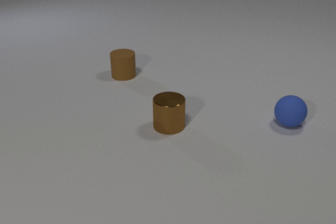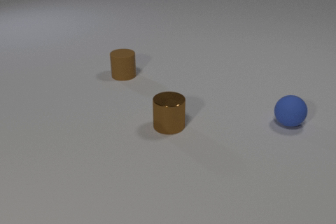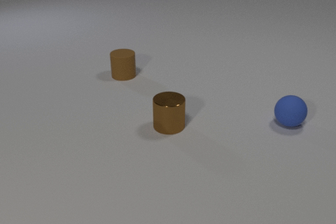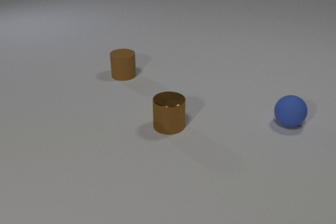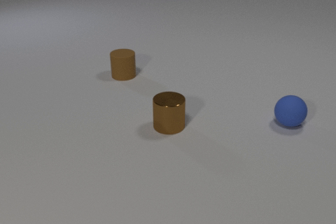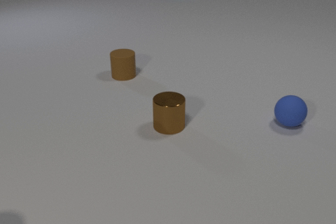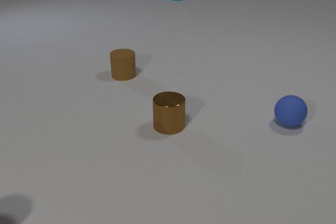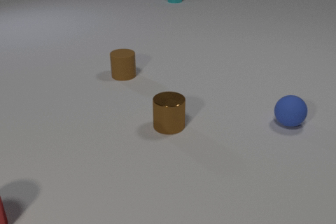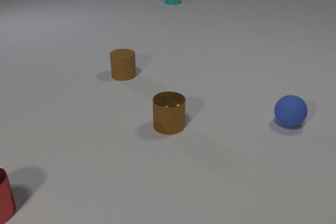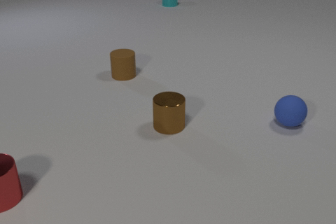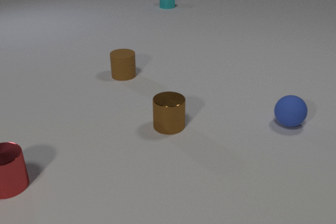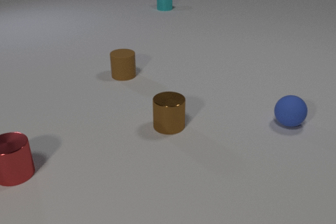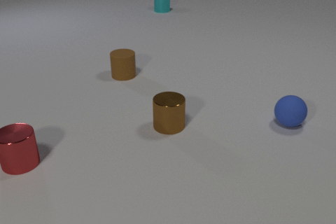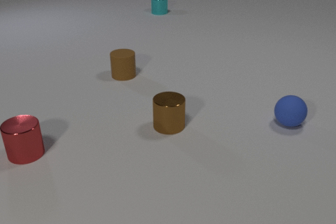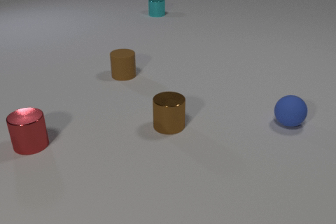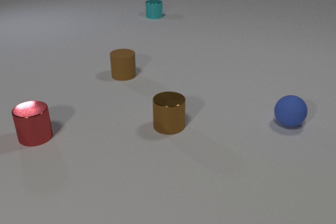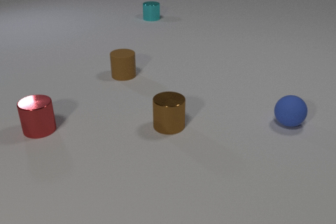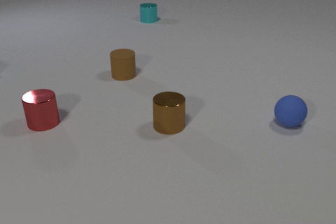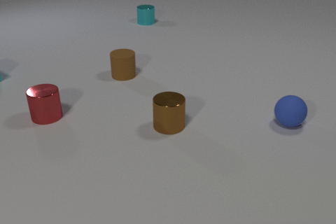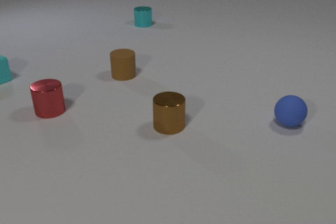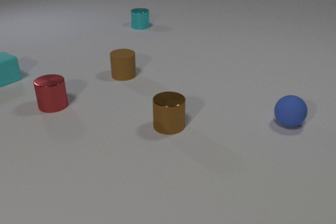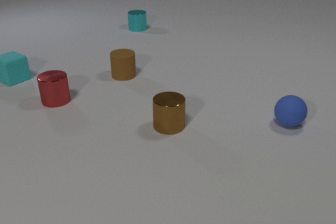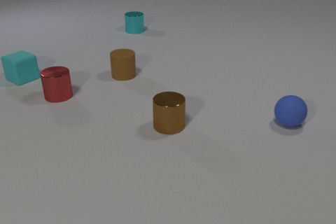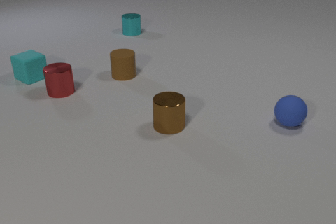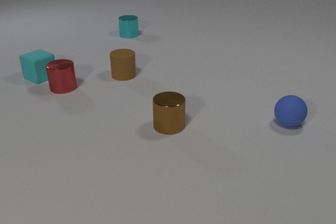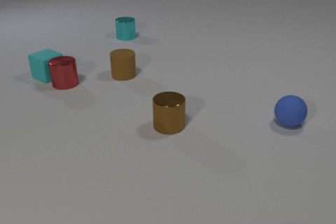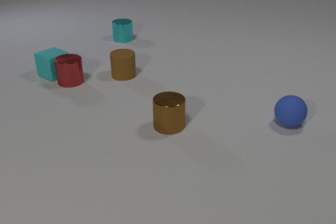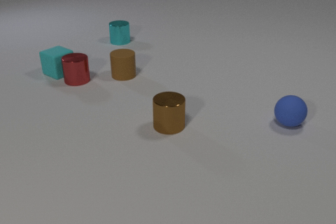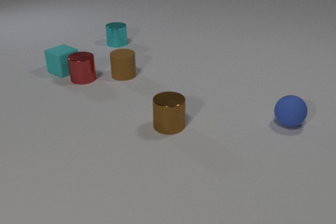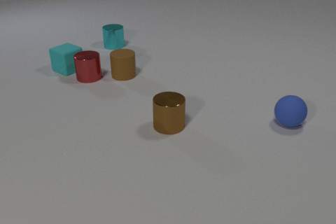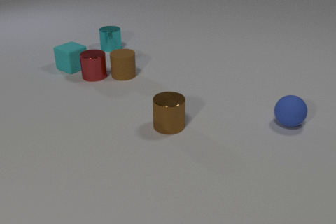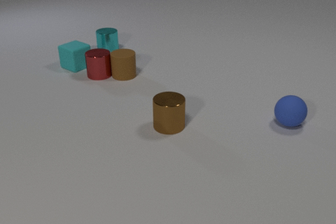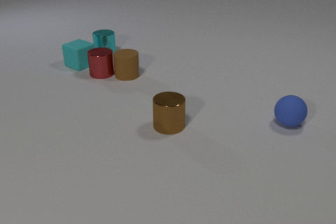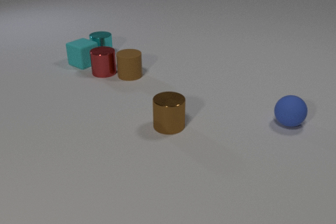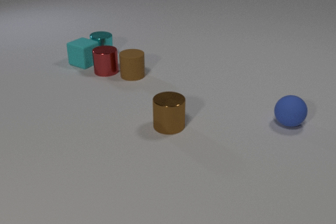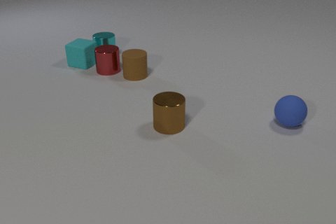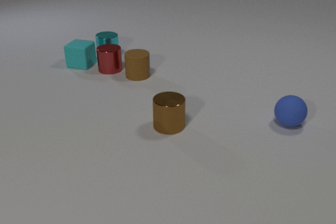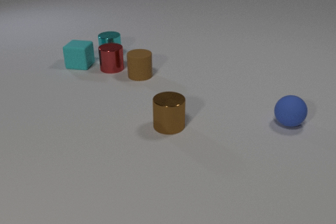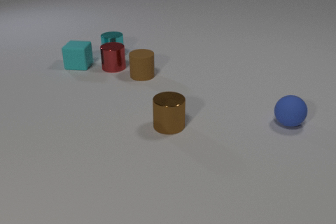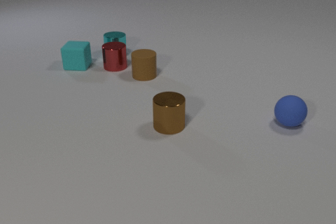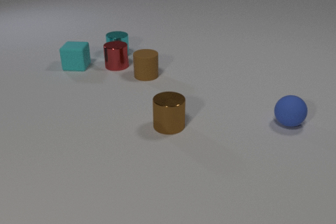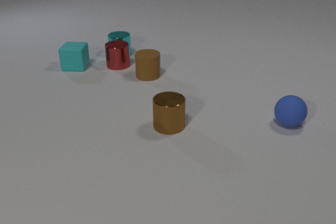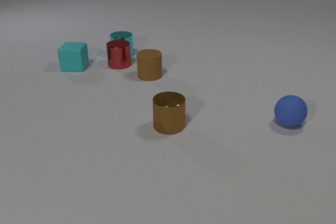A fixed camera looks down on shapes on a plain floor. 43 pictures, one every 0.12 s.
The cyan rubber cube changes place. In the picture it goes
to the right.
The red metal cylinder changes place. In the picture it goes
away from the camera.
0.00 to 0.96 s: The red metal cylinder comes in at the left edge, slides away from the camera and to the right. The cyan metal cylinder comes in at the top edge, slides toward the camera.
0.96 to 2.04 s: The red metal cylinder slides away from the camera. The cyan metal cylinder slides toward the camera.
2.04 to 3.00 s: The red metal cylinder slides away from the camera. The cyan rubber cube comes in at the left edge, slides to the right. The cyan metal cylinder slides toward the camera and to the left.
3.00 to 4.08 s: The red metal cylinder slides to the right and away from the camera. The cyan rubber cube slides to the right and away from the camera. The brown rubber cylinder slides to the right. The cyan metal cylinder slides toward the camera and to the left. The red metal cylinder and the cyan rubber cube collide. The red metal cylinder and the brown rubber cylinder collide. The cyan rubber cube and the cyan metal cylinder collide.
4.08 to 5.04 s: The red metal cylinder slides away from the camera and to the right. The cyan rubber cube slides to the left and toward the camera, spins counterclockwise seen from above by about 30 degrees, its near face sliding to the right. The brown rubber cylinder slides to the right. The cyan metal cylinder slides to the right.
What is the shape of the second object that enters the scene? cylinder.
How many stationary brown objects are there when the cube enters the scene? 2.
Are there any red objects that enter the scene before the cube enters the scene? yes.
